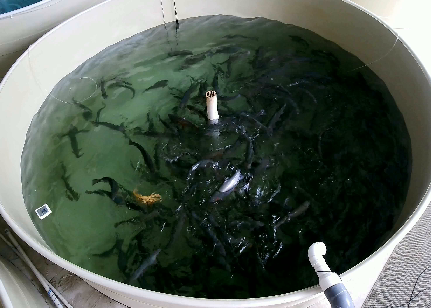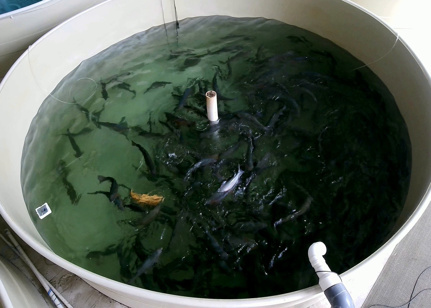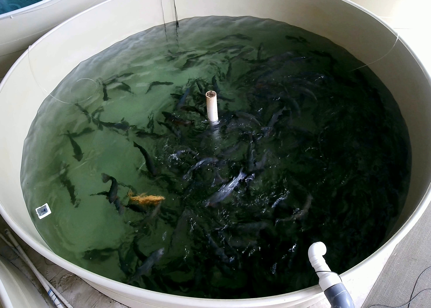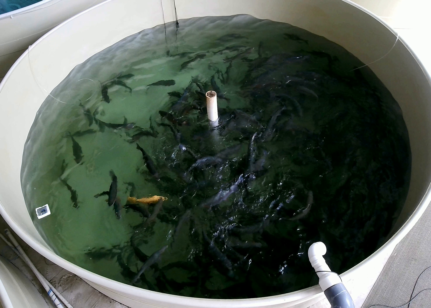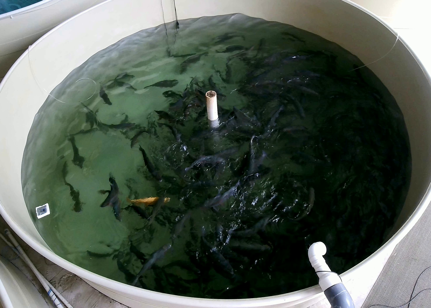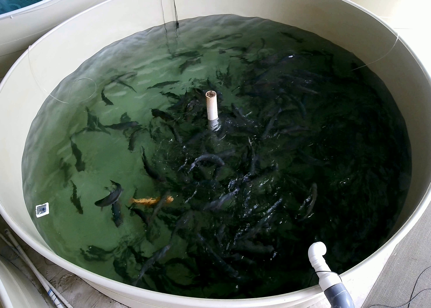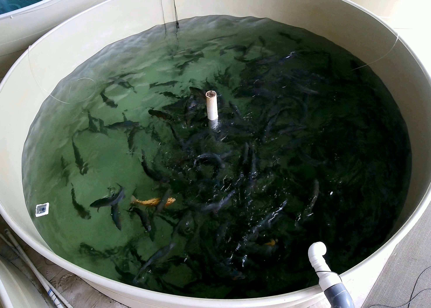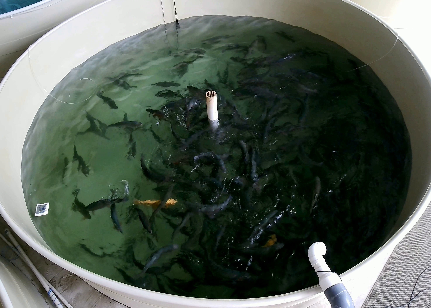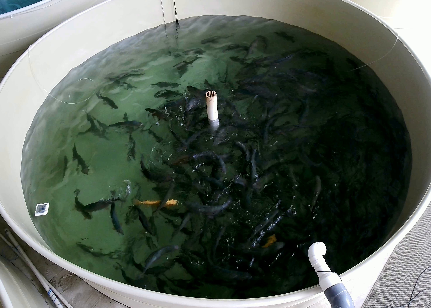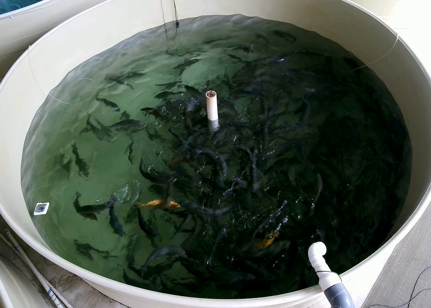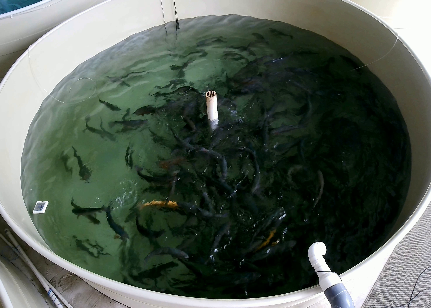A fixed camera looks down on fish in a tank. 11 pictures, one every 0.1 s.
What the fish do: Foraging.
